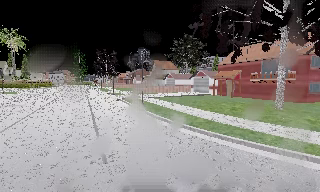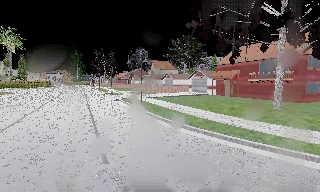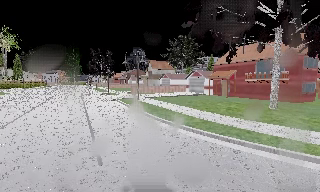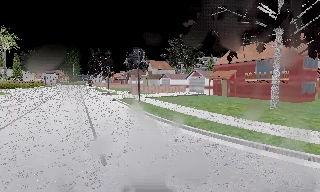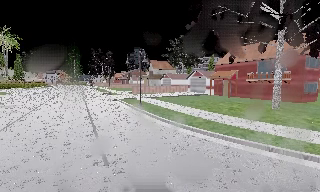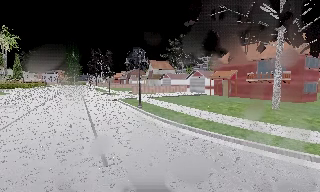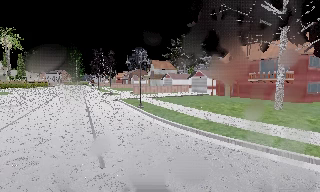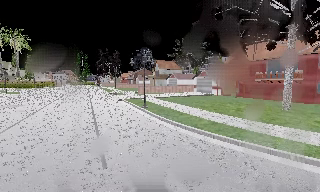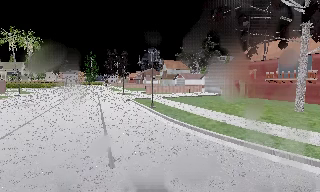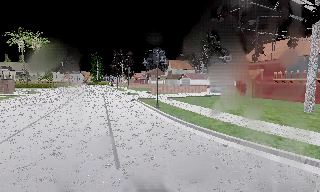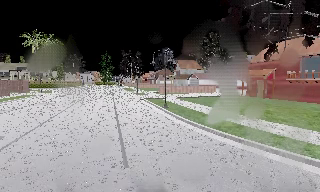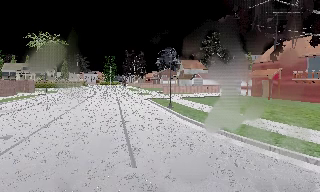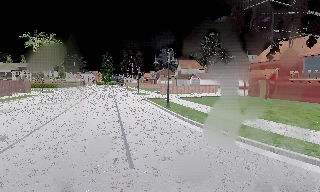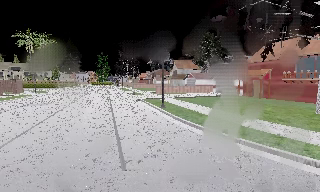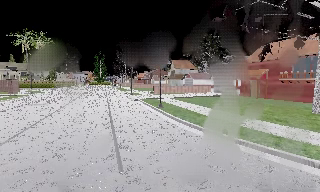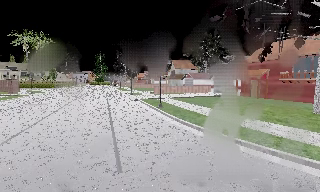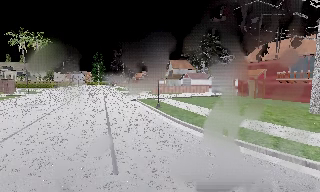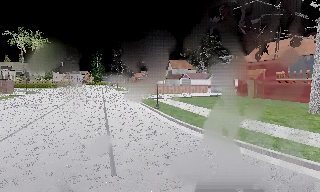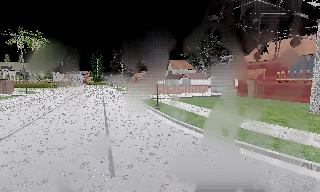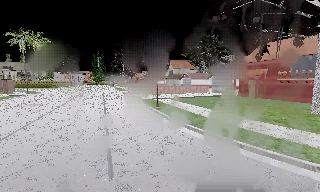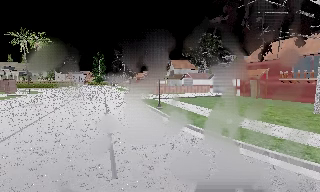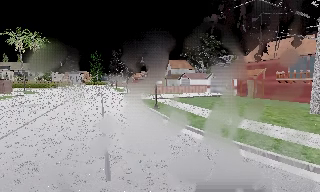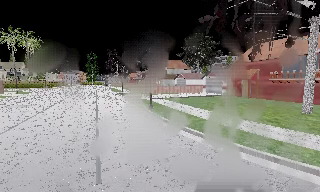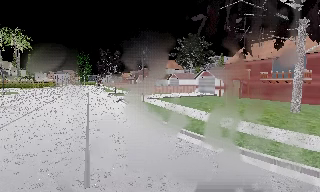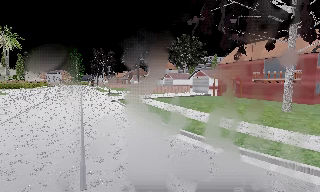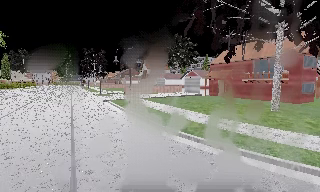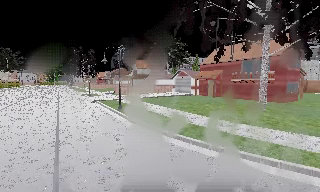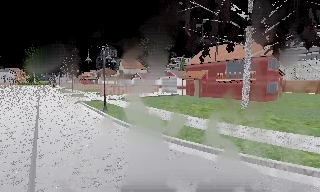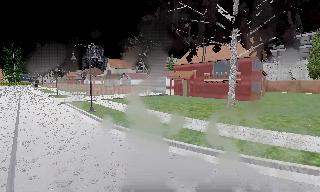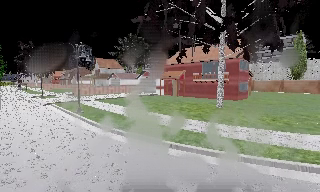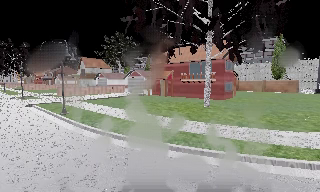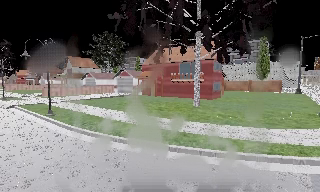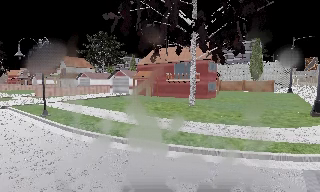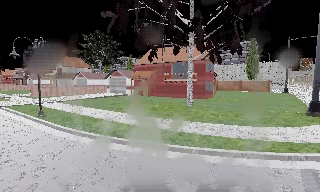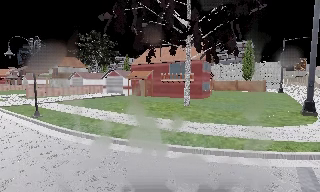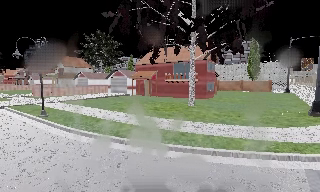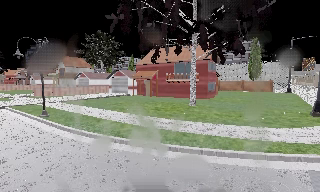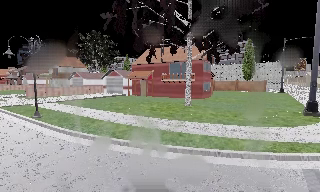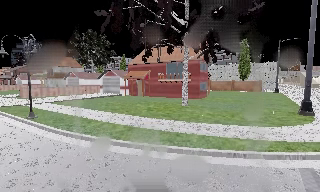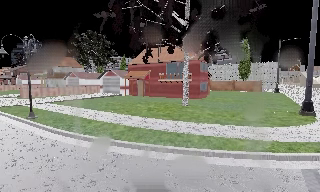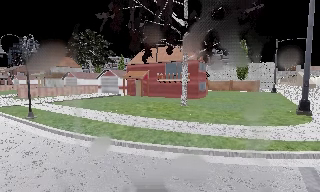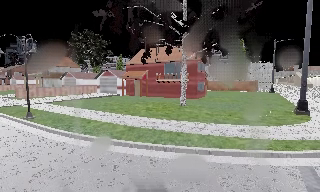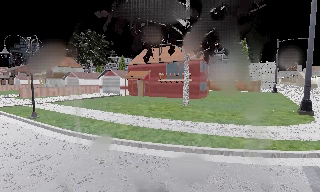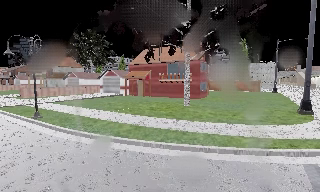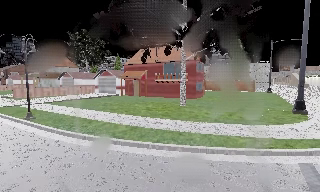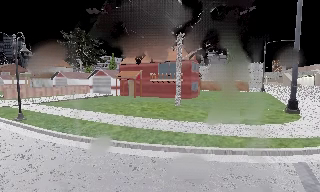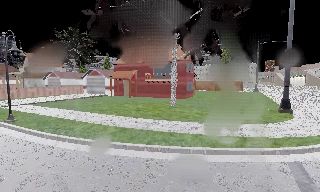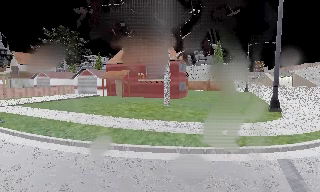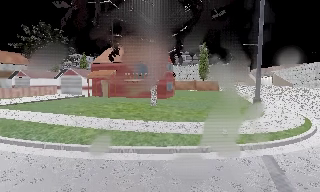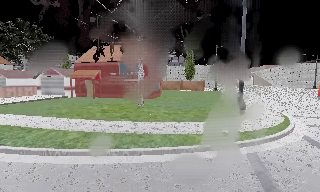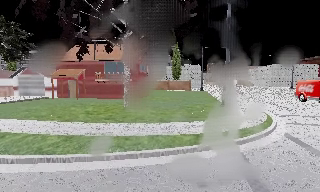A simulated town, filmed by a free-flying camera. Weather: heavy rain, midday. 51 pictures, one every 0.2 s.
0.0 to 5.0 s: The camera travels forward, about 1 m, so what stands in front looms larger.
5.0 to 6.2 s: The camera swings to its right by about 25 degrees, and the scene slides to the left.
6.2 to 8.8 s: The camera travels to its left, about 0.5 m.
8.8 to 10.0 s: The camera swings to its right by about 20 degrees, and the scene slides to the left.
The film runs forward here.
